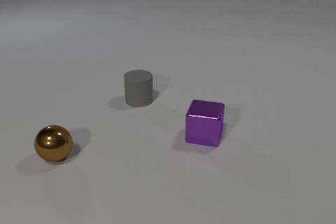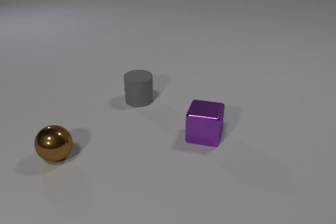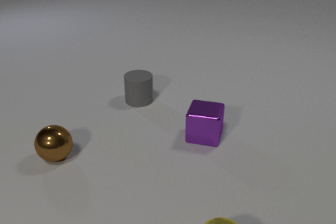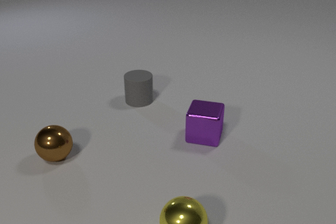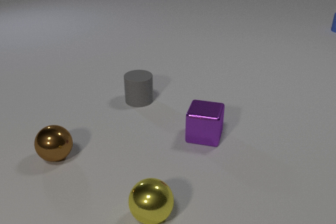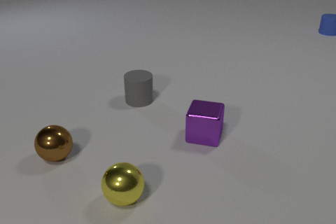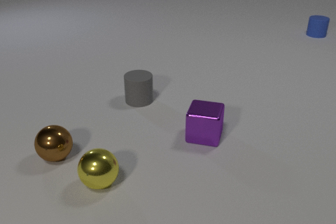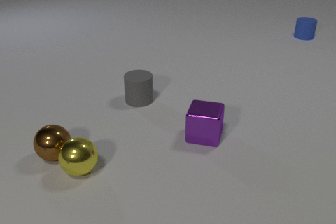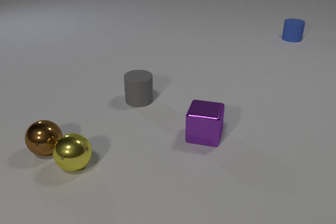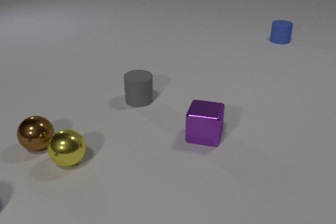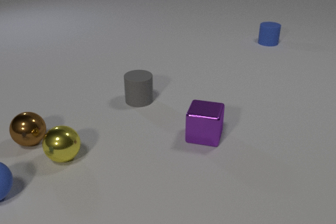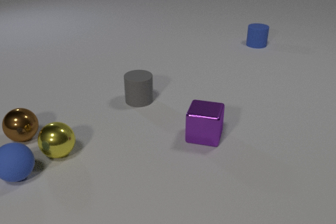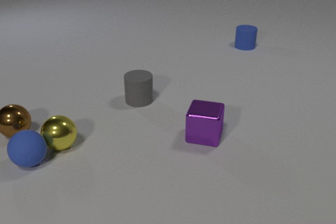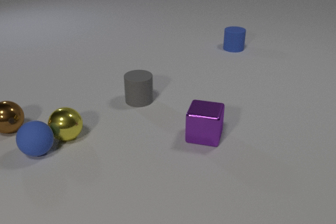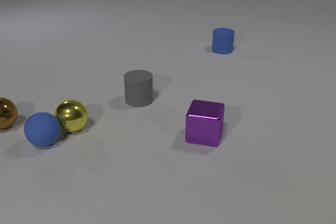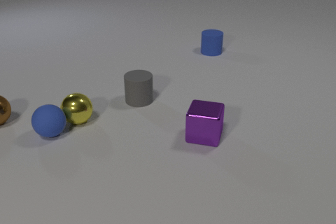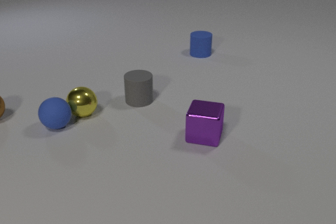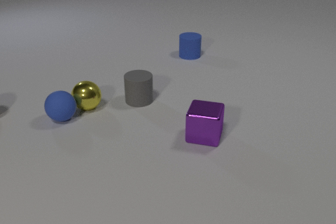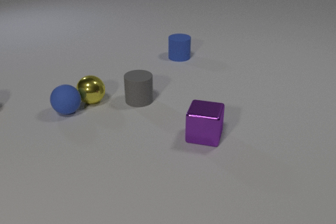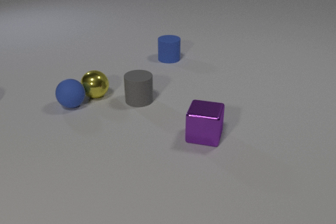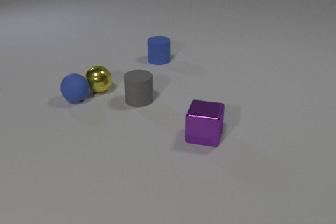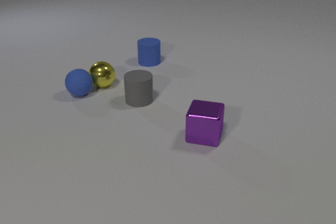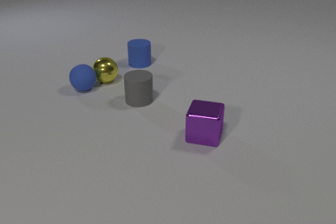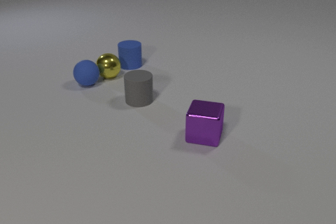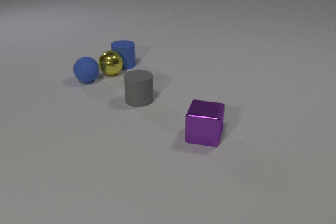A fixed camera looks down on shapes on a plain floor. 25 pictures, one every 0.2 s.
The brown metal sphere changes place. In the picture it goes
away from the camera.
The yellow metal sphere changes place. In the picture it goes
away from the camera.
0.0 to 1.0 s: The yellow metal sphere comes in at the bottom edge, rolls to the left and away from the camera. The blue rubber cylinder comes in at the right edge, slides toward the camera and to the left.
1.0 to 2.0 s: The yellow metal sphere rolls away from the camera and to the left. The brown metal sphere rolls away from the camera and to the left. The blue rubber sphere comes in at the left edge, rolls to the right and away from the camera. The blue rubber cylinder slides to the left and toward the camera. The yellow metal sphere and the brown metal sphere collide.
2.0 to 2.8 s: The yellow metal sphere rolls away from the camera. The brown metal sphere rolls away from the camera and to the left. The blue rubber sphere rolls away from the camera and to the right. The blue rubber cylinder slides to the left and toward the camera. The yellow metal sphere and the blue rubber sphere collide.
2.8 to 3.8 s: The yellow metal sphere rolls away from the camera. The brown metal sphere rolls away from the camera and to the left, leaves at the left edge. The blue rubber sphere rolls away from the camera and to the right. The blue rubber cylinder slides to the left and toward the camera.
3.8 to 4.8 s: The yellow metal sphere rolls away from the camera. The blue rubber sphere rolls away from the camera. The blue rubber cylinder slides to the left. The yellow metal sphere and the blue rubber cylinder collide.
What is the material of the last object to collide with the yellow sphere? rubber.
What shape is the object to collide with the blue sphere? sphere.
Are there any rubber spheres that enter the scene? yes.
